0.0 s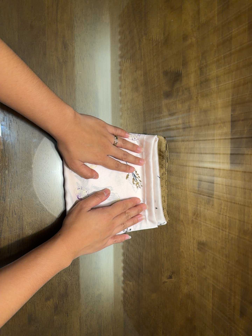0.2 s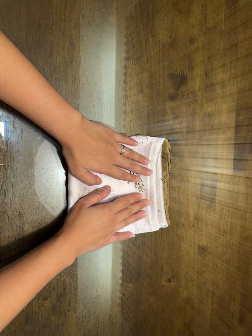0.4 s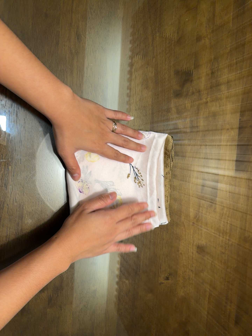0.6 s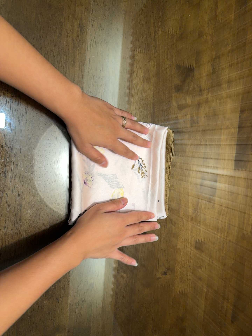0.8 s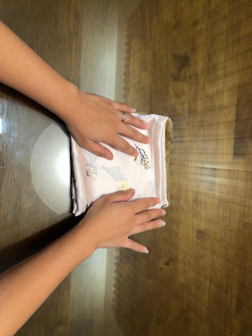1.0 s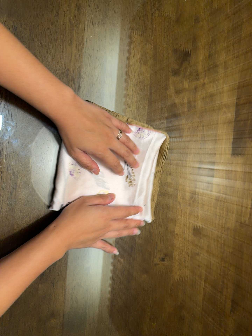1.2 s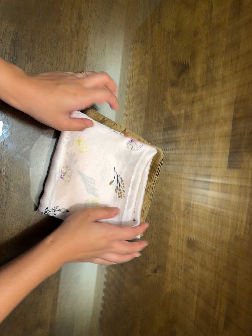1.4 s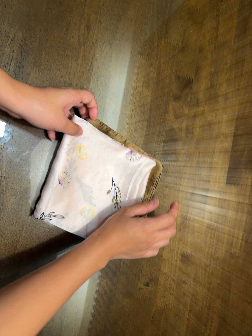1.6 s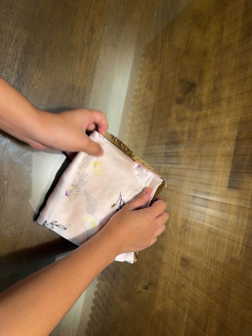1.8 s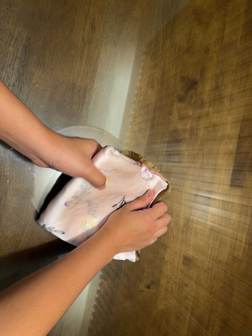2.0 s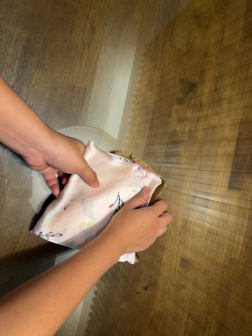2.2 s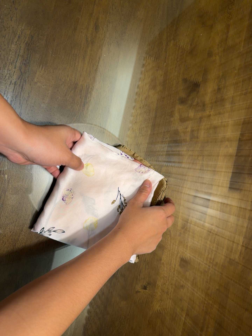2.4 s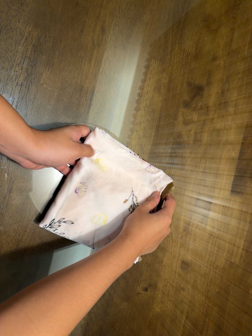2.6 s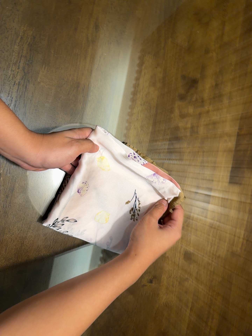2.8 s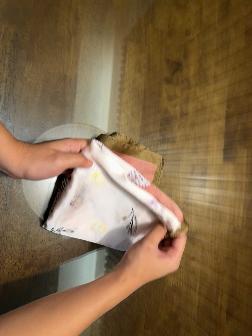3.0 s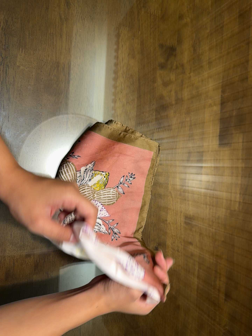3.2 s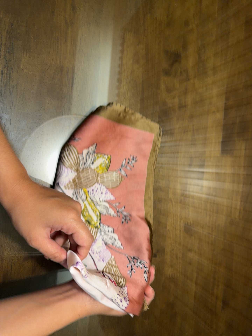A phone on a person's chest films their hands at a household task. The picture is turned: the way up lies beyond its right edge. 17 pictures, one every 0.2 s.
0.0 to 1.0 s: The camera travels toward the bottom of its view, about 7 cm, so close, fixed things drift upward.
1.0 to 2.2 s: The camera rolls about its line of sight by about 10 degrees, and the scene rotates clockwise.
2.2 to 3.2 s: The camera shifts only a little, or ends up much as it began.
The film runs backward here.
